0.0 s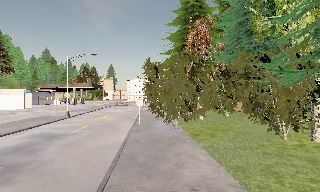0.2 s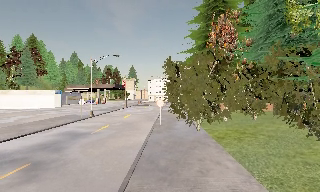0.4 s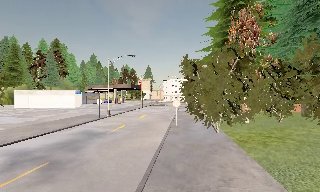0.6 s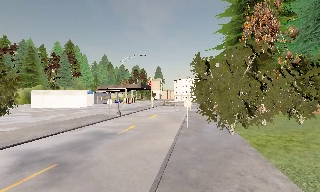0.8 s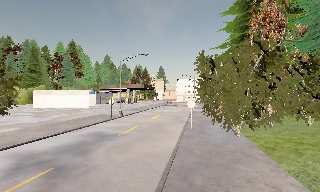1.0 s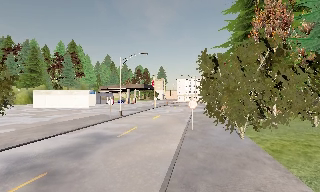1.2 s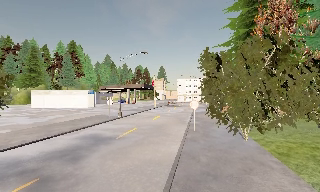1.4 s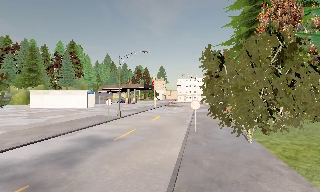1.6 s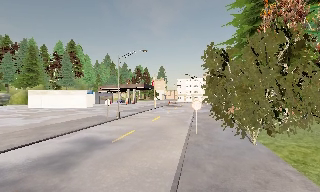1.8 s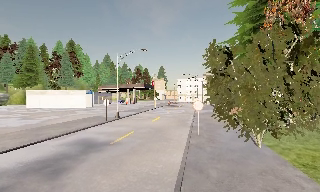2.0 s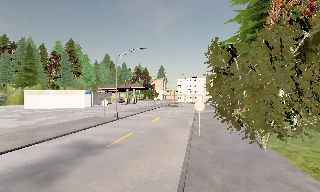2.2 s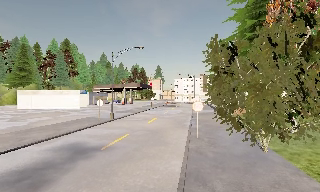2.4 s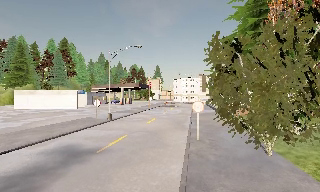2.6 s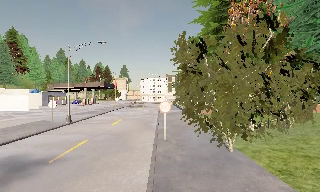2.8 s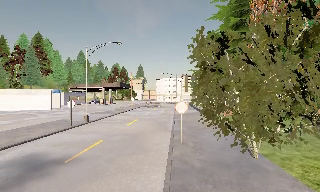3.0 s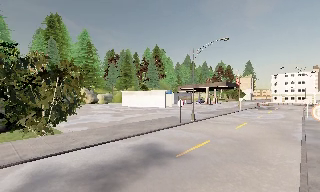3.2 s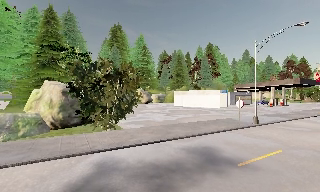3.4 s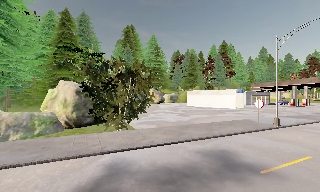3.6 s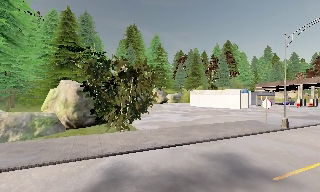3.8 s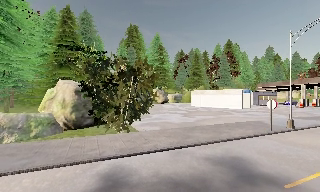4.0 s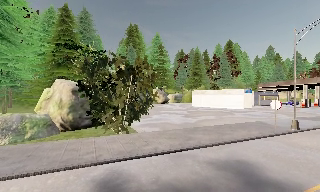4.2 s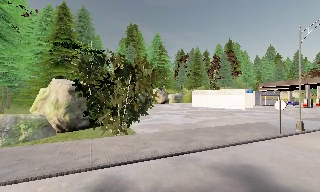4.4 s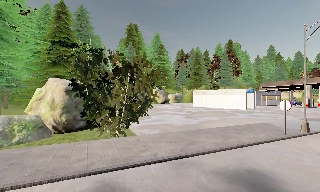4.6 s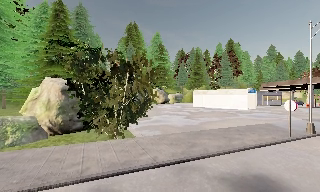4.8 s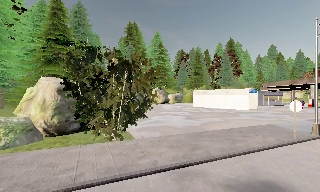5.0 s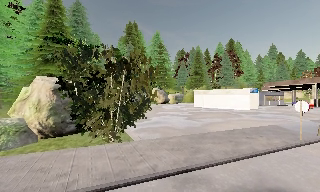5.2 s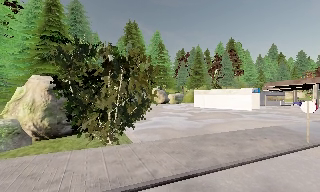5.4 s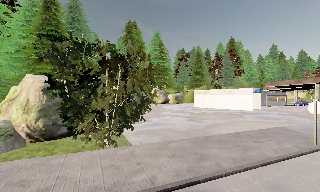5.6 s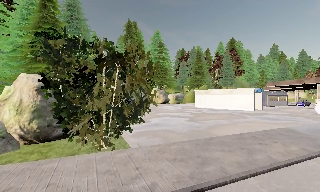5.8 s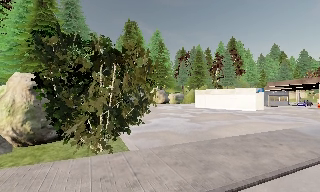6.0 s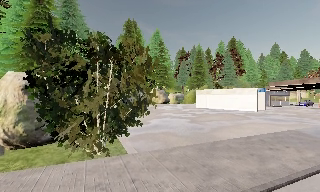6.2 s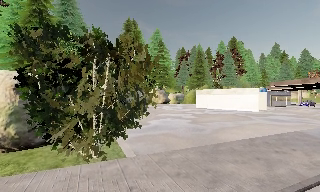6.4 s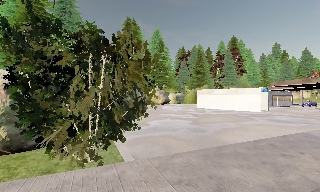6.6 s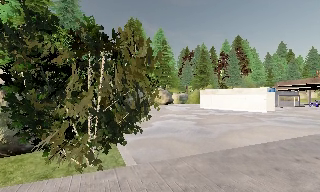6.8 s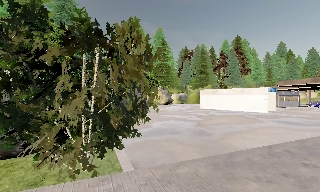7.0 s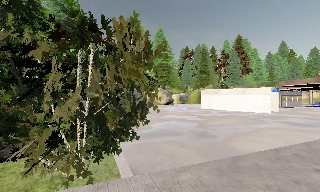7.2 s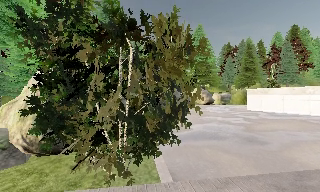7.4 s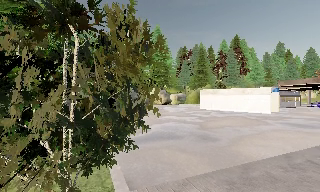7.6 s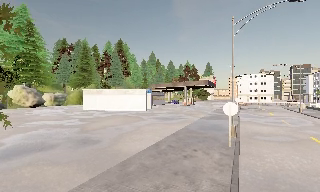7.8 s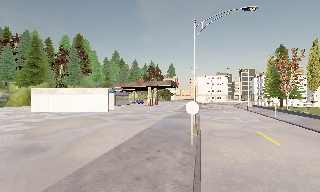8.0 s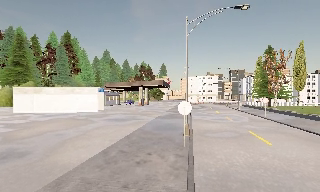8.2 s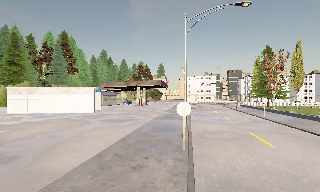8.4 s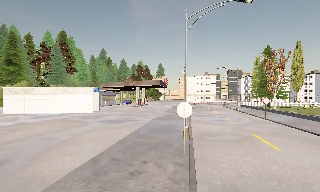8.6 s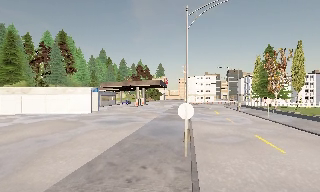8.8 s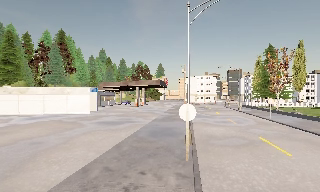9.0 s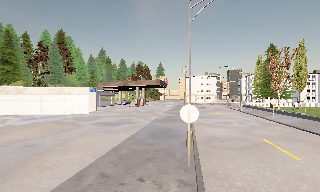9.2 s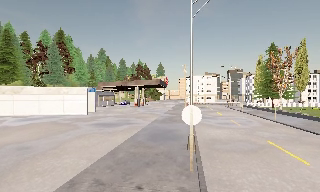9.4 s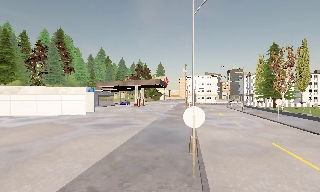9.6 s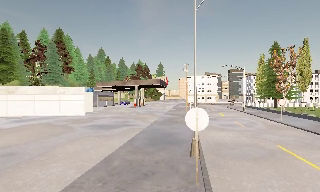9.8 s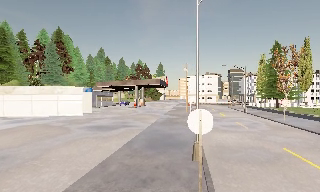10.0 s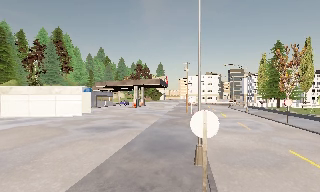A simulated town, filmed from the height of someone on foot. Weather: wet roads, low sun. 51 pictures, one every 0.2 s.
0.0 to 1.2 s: The scene slides to the right, as the camera pans about 20 degrees to its left. It travels forward, about 2.5 m, so what stands in front looms larger.
1.2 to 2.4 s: The camera travels forward, about 2.5 m, so what stands in front looms larger.
2.4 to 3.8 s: The camera swings to its left by about 55 degrees, and the scene slides to the right. It travels forward, about 2.5 m.
3.8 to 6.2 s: The camera travels forward, about 5 m, so what stands in front looms larger.
6.2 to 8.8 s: The camera pans to its right, which is clockwise from overhead, by about 55 degrees. It travels forward, about 5 m.
8.8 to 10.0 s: The camera travels forward, about 2.5 m, so what stands in front looms larger.
The film runs forward here.
